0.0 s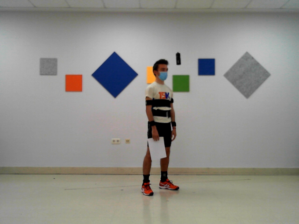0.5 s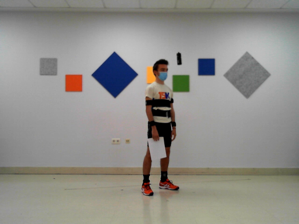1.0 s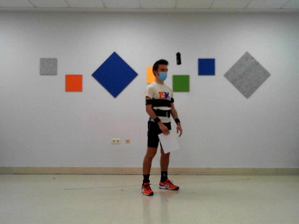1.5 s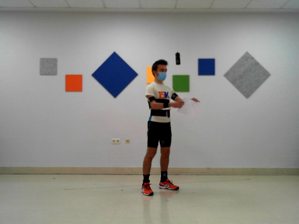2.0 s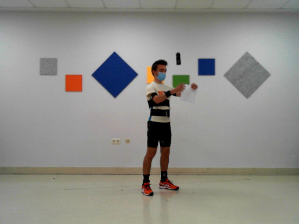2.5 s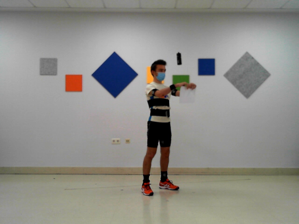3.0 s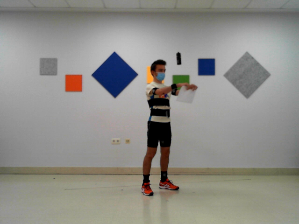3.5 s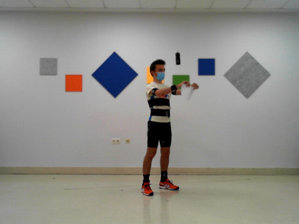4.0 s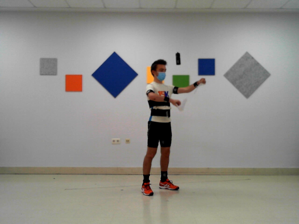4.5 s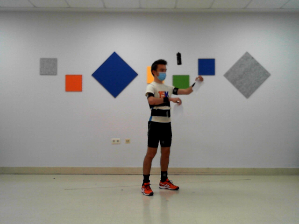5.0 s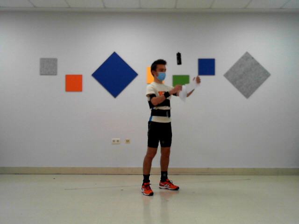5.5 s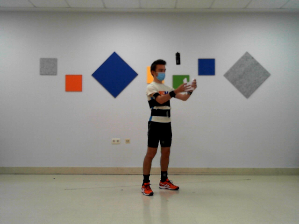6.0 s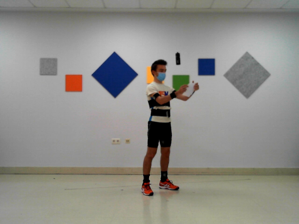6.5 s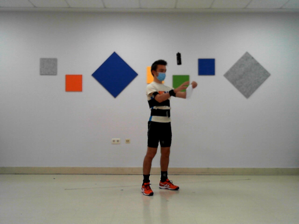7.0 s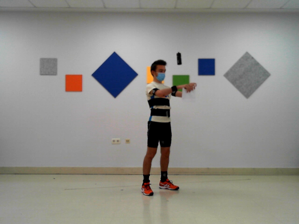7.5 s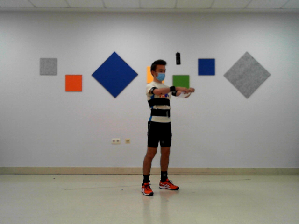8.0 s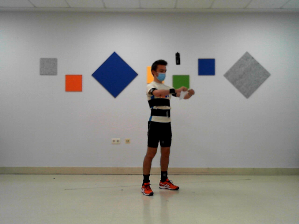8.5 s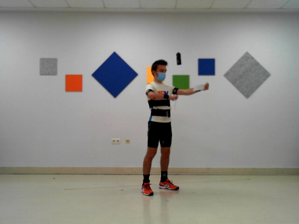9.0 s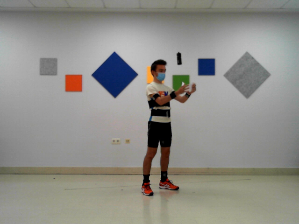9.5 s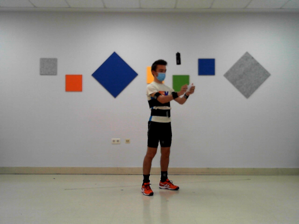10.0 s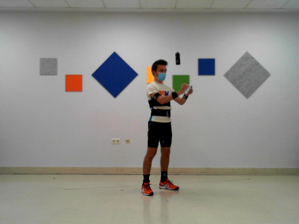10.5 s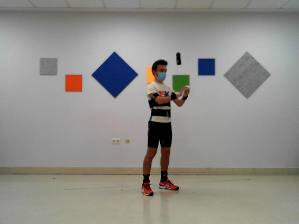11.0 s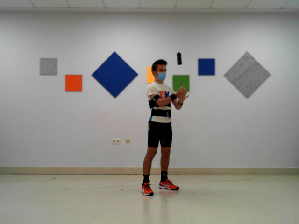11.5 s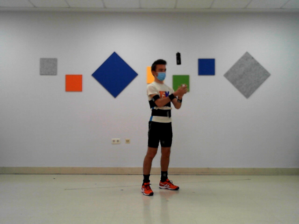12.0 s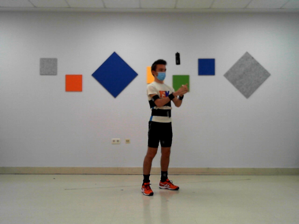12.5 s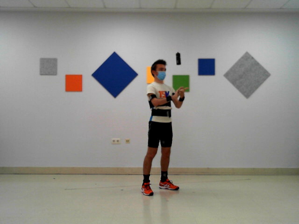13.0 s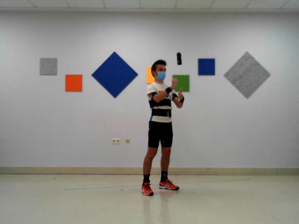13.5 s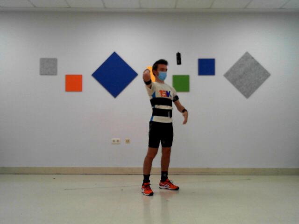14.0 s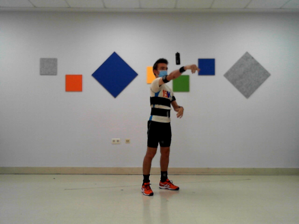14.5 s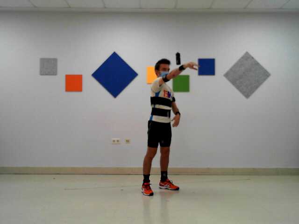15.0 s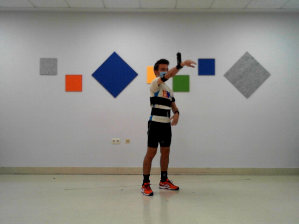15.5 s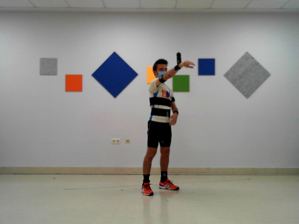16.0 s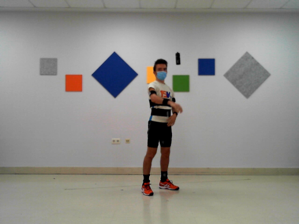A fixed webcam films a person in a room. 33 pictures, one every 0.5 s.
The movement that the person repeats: Tear a paper in 4 pieces, make a ball and throw it.
